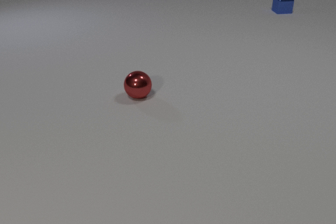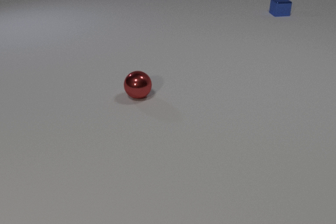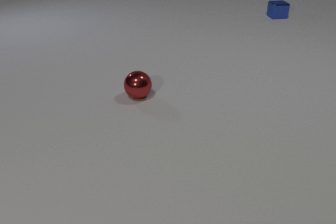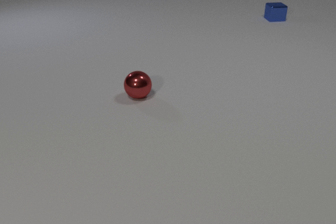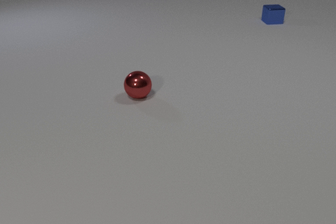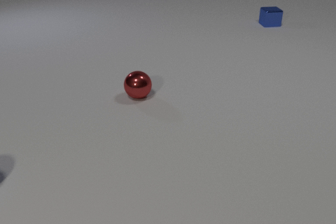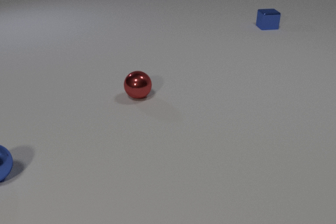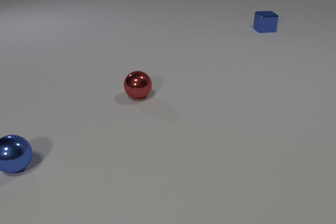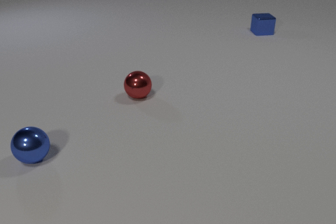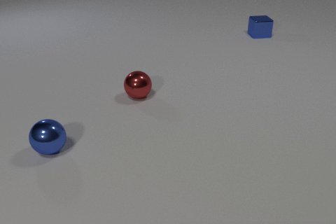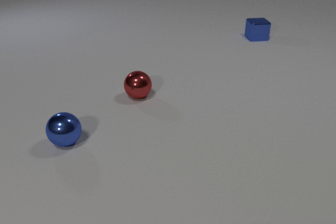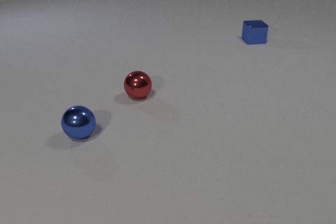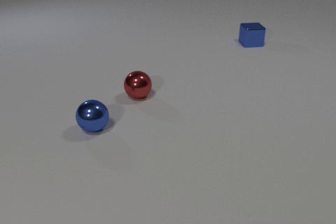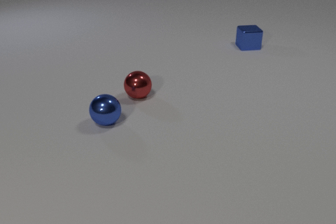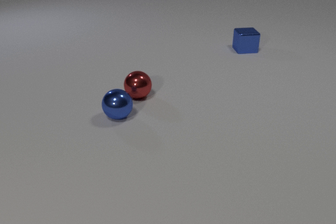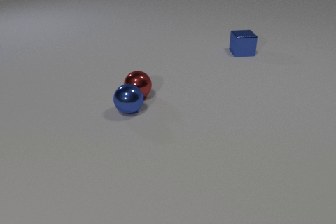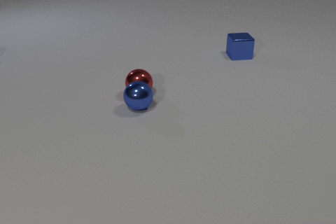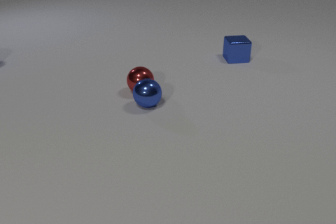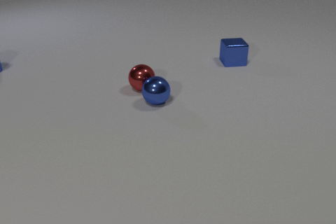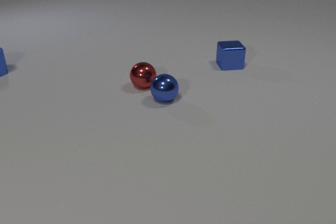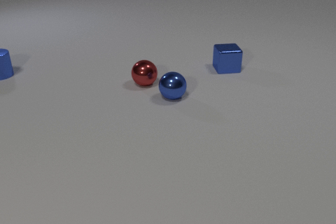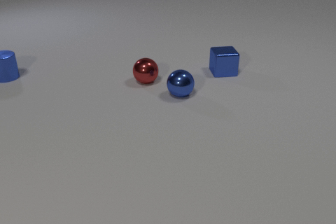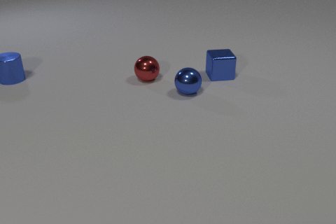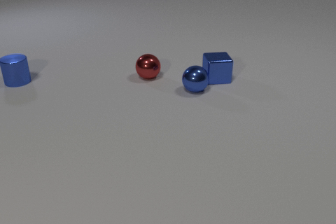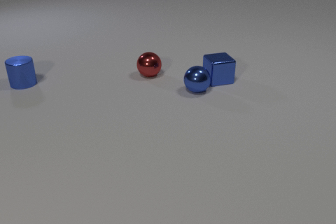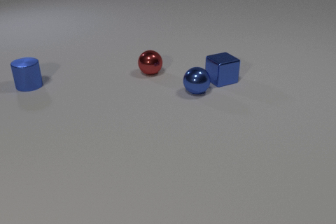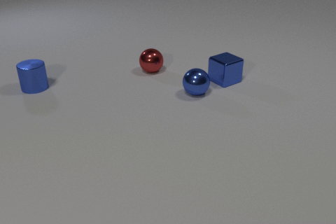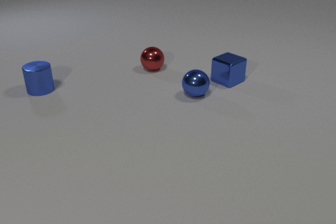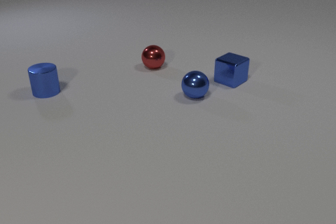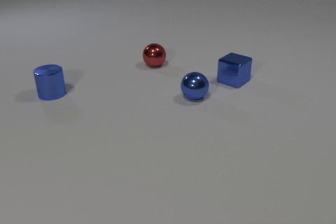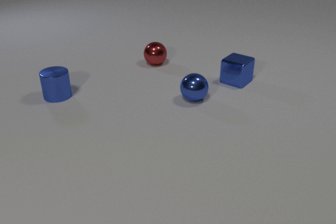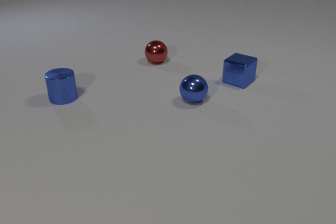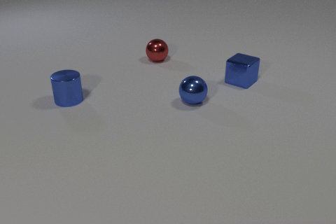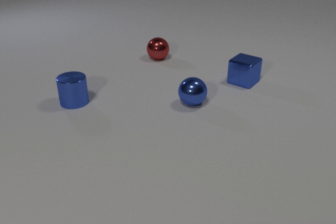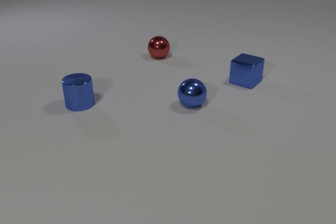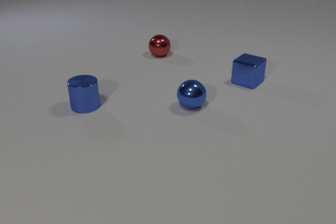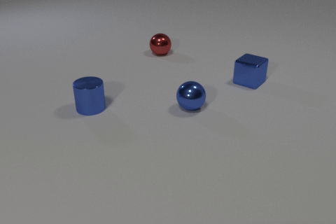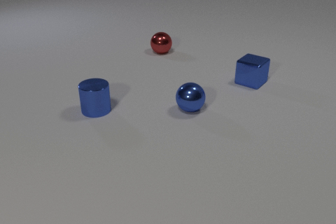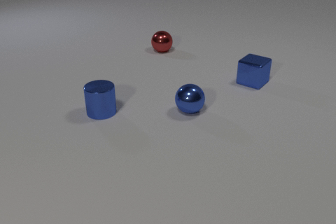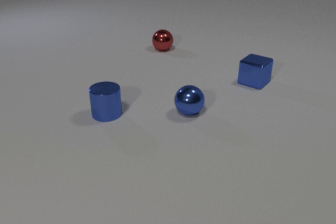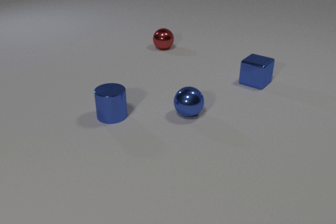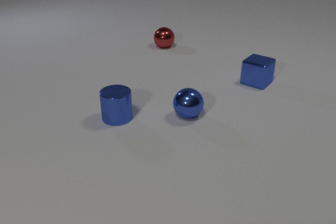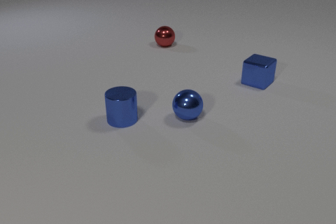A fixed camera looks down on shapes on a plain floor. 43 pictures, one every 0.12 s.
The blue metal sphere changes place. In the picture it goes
to the right.
The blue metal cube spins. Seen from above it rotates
counterclockwise.
0.00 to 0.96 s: The blue metal sphere comes in at the left edge, rolls to the right and away from the camera. The blue metal cube slides toward the camera.
0.96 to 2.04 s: The blue metal sphere rolls to the right and away from the camera. The red metal sphere rolls away from the camera. The blue metal cube slides toward the camera. The blue metal sphere and the red metal sphere collide.
2.04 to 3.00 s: The blue metal sphere rolls to the right and away from the camera. The red metal sphere rolls away from the camera. The blue metal cube slides toward the camera, spins so that its near face slides to the right, counterclockwise seen from above. The blue metal cylinder comes in at the left edge, slides toward the camera and to the right. The blue metal sphere and the blue metal cube collide.
3.00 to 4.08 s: The blue metal sphere rolls toward the camera. The red metal sphere rolls away from the camera. The blue metal cube slides to the right, spins counterclockwise seen from above by about 30 degrees, its near face sliding to the right. The blue metal cylinder slides toward the camera and to the right.
4.08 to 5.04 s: The blue metal sphere rolls toward the camera. The red metal sphere rolls away from the camera. The blue metal cube slides to the right. The blue metal cylinder slides to the right and toward the camera.
What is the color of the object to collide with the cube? blue.
What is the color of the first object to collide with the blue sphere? red.
What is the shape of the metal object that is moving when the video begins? cube.
